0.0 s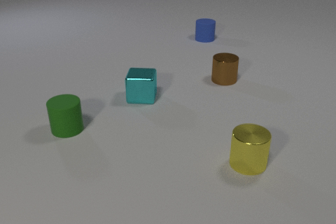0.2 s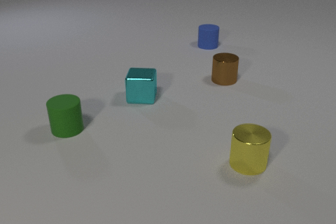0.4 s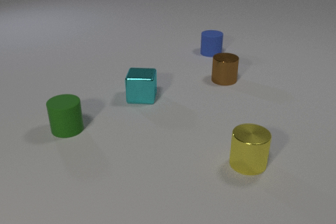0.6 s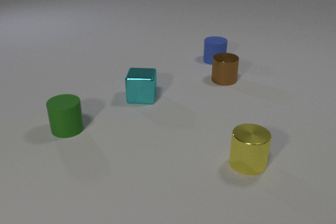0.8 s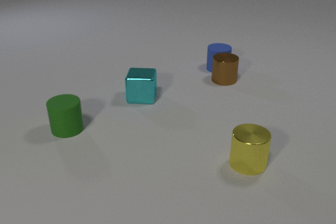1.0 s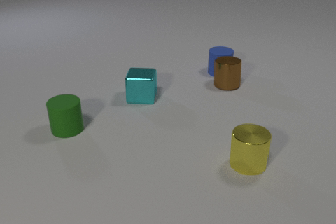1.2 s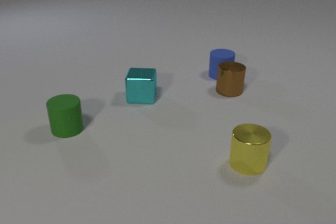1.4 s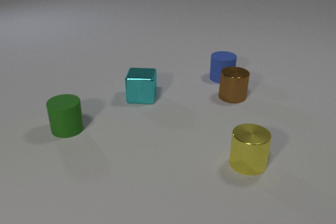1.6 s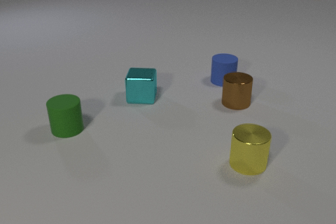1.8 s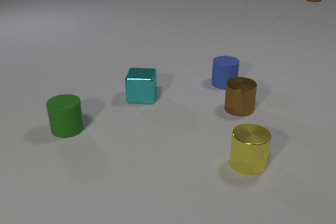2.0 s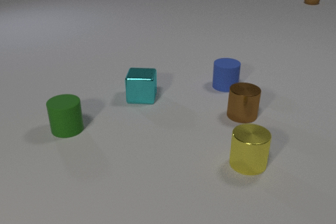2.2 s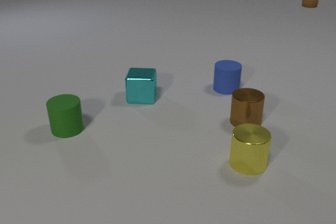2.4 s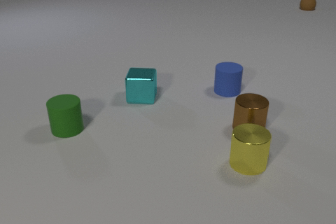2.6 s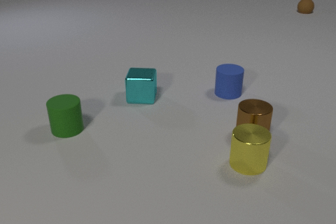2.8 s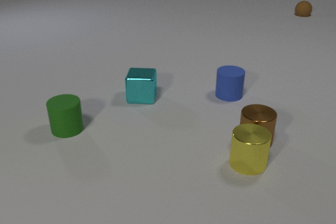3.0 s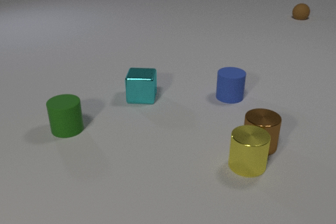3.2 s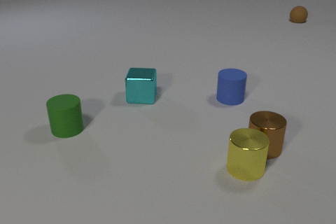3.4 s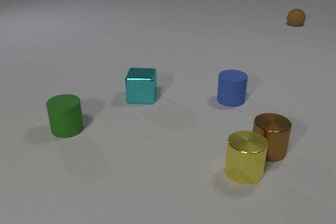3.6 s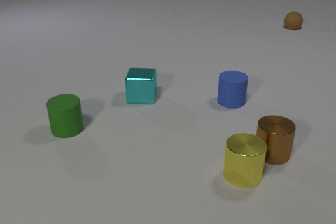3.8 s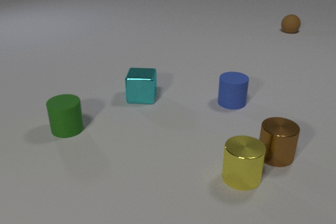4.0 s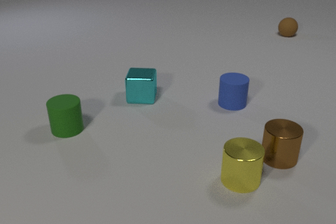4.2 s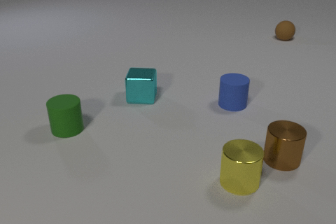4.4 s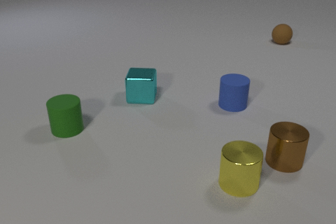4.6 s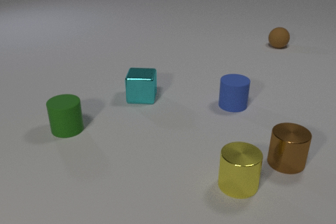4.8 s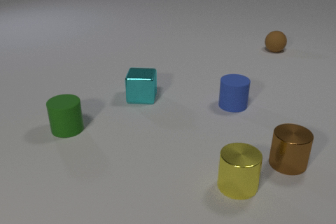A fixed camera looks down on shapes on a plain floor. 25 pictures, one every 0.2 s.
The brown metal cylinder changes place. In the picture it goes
toward the camera.
The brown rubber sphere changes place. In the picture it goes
toward the camera.
0.0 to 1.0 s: The blue rubber cylinder slides toward the camera. The brown metal cylinder slides toward the camera. The blue rubber cylinder and the brown metal cylinder collide.
1.0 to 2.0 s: The blue rubber cylinder slides toward the camera. The brown metal cylinder slides toward the camera. The brown rubber sphere comes in at the top edge, rolls toward the camera.
2.0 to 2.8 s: The blue rubber cylinder slides toward the camera. The brown metal cylinder slides toward the camera. The brown rubber sphere rolls toward the camera.
2.8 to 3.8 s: The blue rubber cylinder slides toward the camera. The brown metal cylinder slides toward the camera and to the right. The yellow metal cylinder slides toward the camera. The brown rubber sphere rolls toward the camera. The brown metal cylinder and the yellow metal cylinder collide.
3.8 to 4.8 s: The brown metal cylinder slides to the right and toward the camera. The yellow metal cylinder slides toward the camera. The brown rubber sphere rolls toward the camera.
What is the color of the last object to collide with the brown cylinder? yellow.
What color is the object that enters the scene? brown.
What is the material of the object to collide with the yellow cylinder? metal.
